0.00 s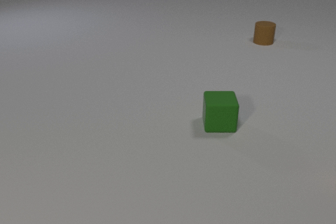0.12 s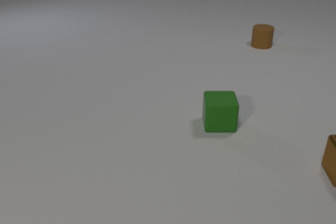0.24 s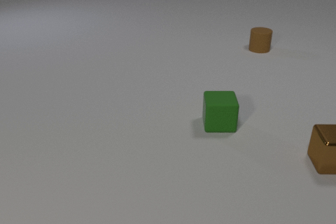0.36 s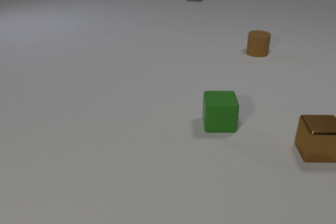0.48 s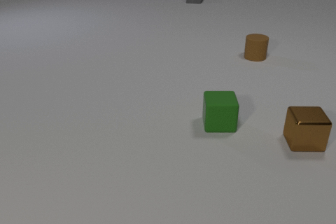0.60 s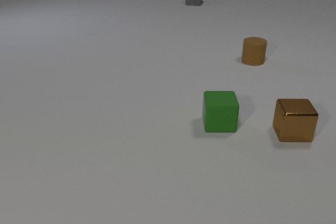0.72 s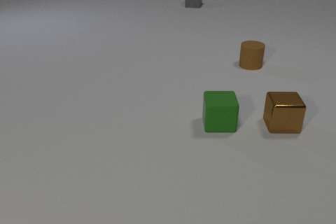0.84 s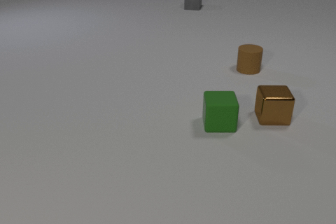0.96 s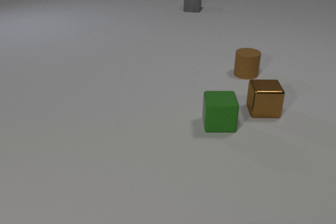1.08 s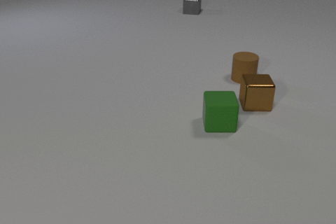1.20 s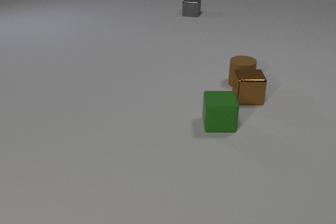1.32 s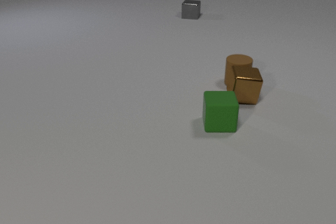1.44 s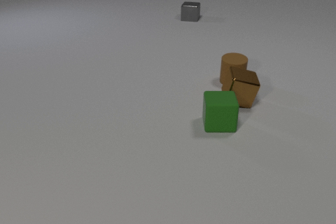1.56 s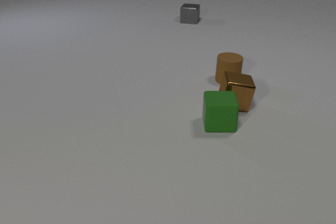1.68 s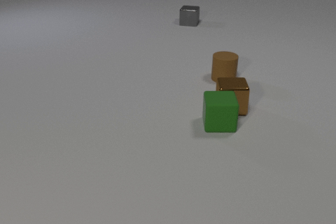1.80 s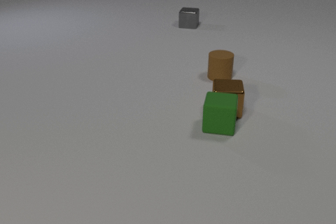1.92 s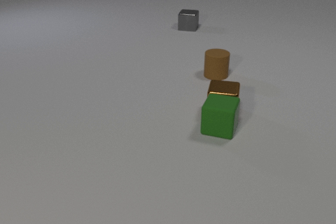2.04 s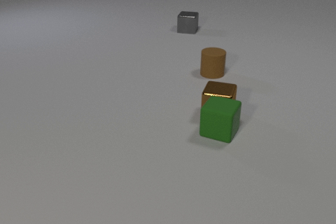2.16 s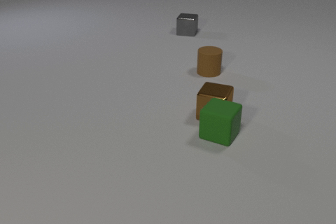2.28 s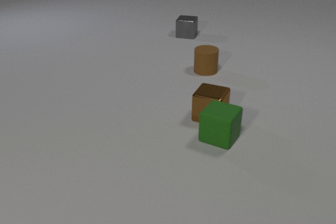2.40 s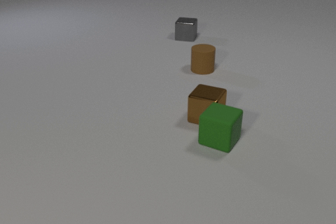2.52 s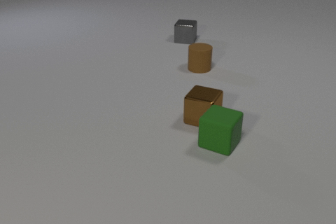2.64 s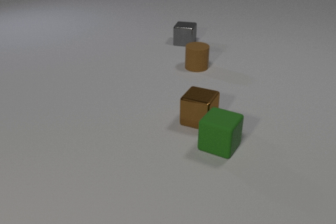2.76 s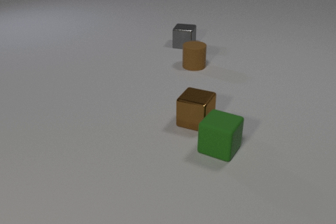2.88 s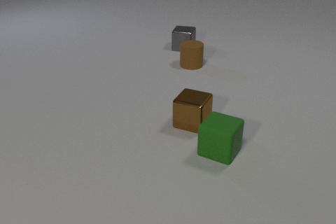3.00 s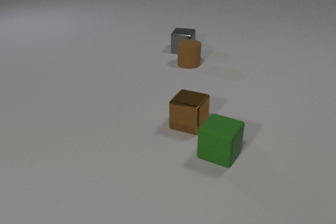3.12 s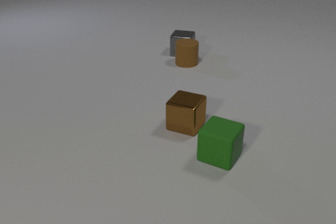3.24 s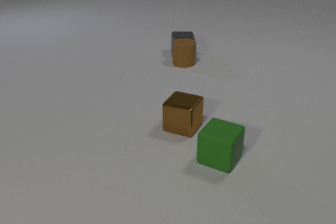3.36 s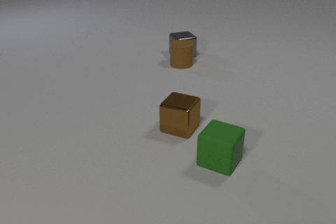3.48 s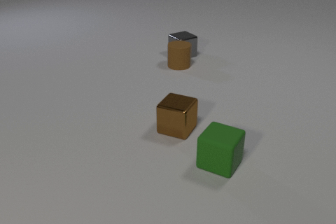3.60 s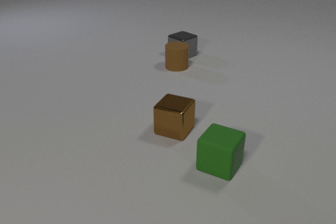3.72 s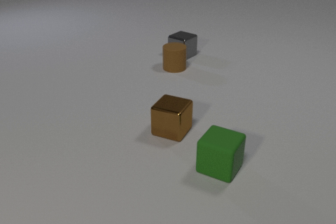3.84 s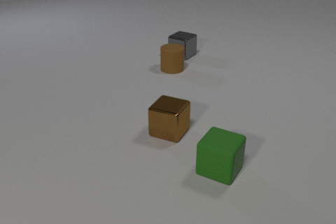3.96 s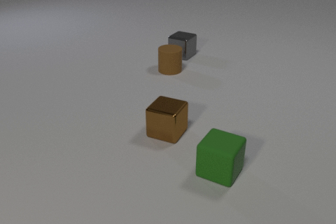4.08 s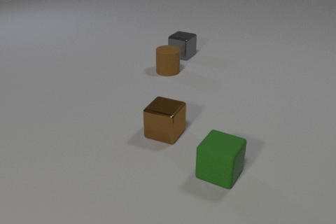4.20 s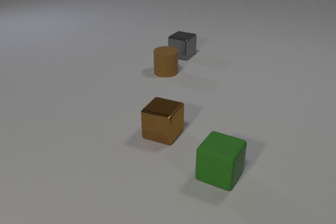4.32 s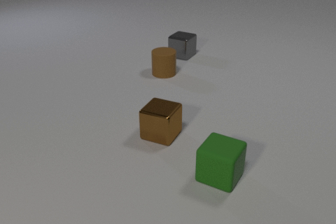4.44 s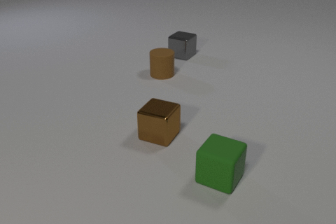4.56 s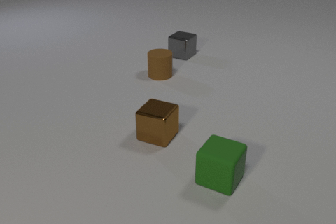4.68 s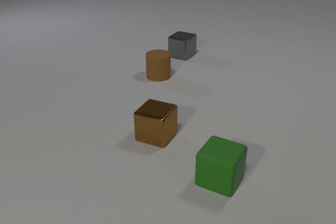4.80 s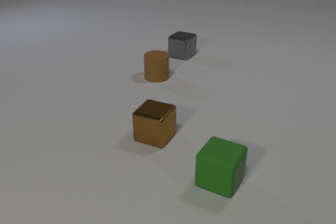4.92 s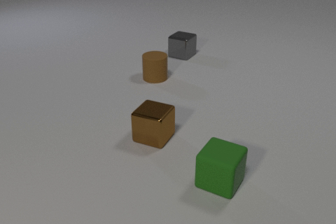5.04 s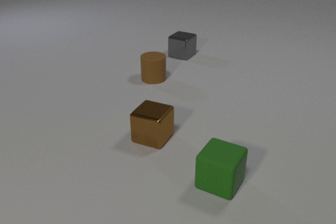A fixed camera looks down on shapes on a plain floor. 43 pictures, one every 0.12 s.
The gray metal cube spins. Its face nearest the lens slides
to the right.
The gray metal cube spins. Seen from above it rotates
counterclockwise.
0.00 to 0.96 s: The brown rubber cylinder slides toward the camera. The brown metal cube comes in at the right edge, slides away from the camera and to the left. The gray metal cube comes in at the top edge, slides toward the camera.
0.96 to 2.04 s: The brown rubber cylinder slides to the left. The brown metal cube slides to the left. The green rubber cube slides toward the camera, spins so that its near face slides to the left, clockwise seen from above. The gray metal cube slides toward the camera. The brown rubber cylinder and the brown metal cube collide. The brown metal cube and the green rubber cube collide.
2.04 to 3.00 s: The brown rubber cylinder slides to the left and away from the camera. The brown metal cube slides to the left and toward the camera. The green rubber cube slides toward the camera. The gray metal cube slides toward the camera.
3.00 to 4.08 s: The brown rubber cylinder slides to the left and toward the camera. The brown metal cube slides to the left and toward the camera. The green rubber cube slides toward the camera. The gray metal cube slides toward the camera, spins counterclockwise seen from above by about 75 degrees, its near face sliding to the right. The brown rubber cylinder and the gray metal cube collide.
4.08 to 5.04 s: The brown rubber cylinder slides toward the camera and to the left. The brown metal cube slides to the left and toward the camera. The green rubber cube slides toward the camera.
What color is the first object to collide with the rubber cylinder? brown.
What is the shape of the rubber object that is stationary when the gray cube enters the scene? cube.
Are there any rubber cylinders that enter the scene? no.
